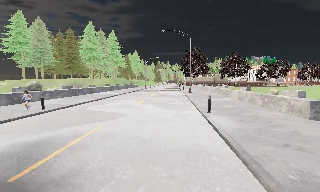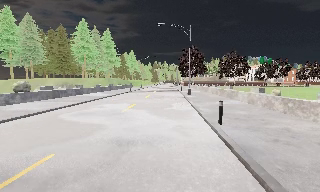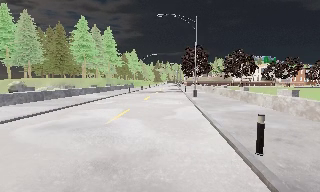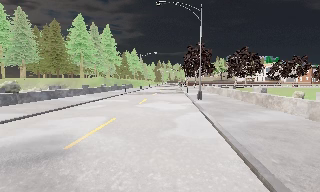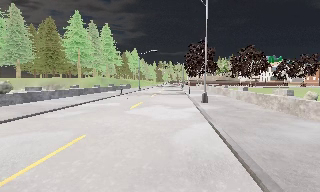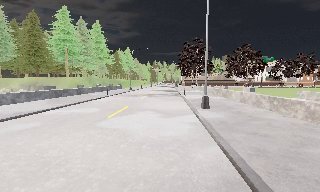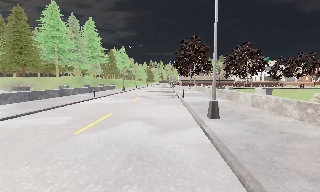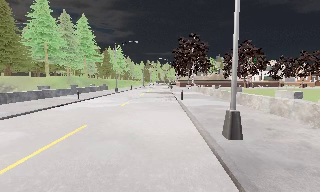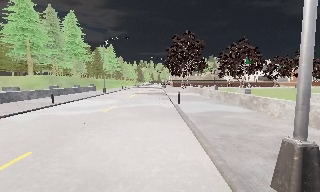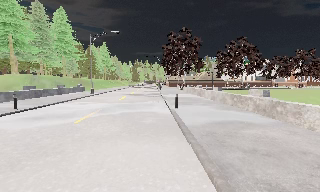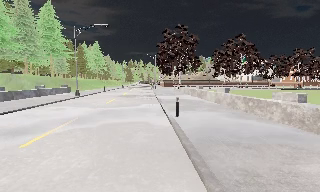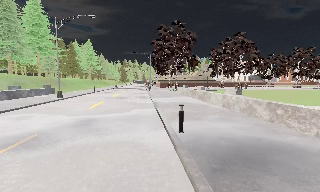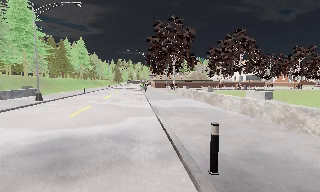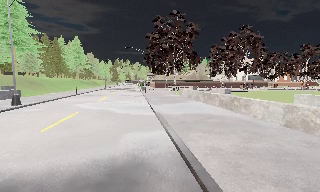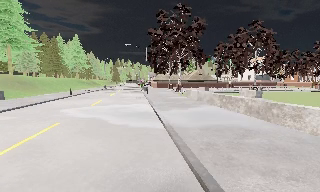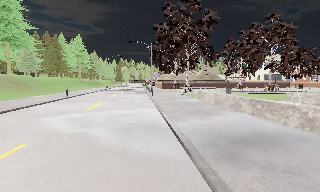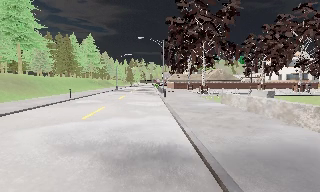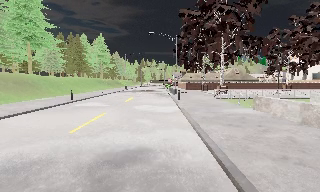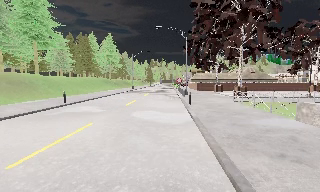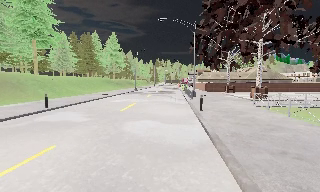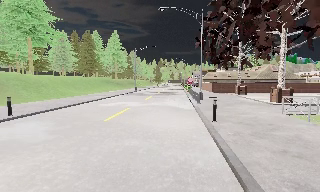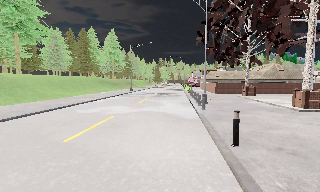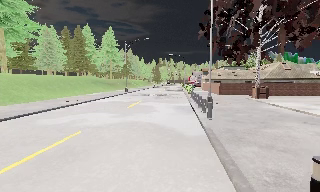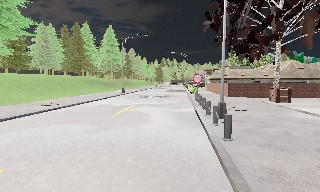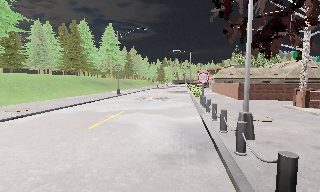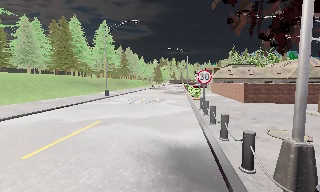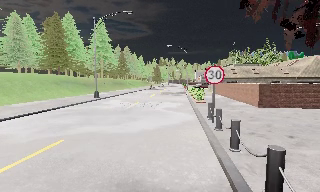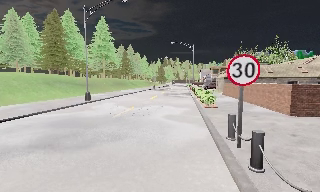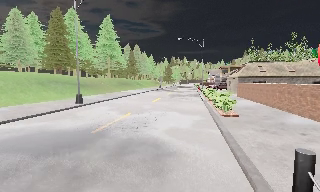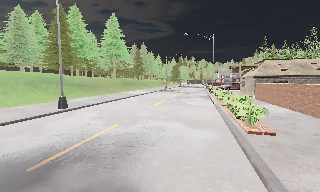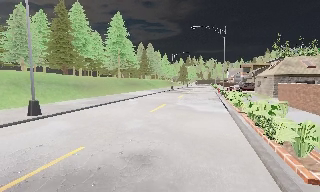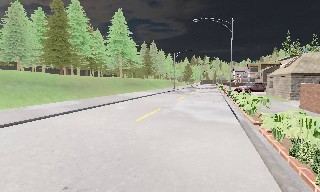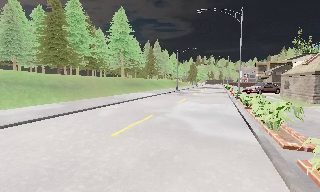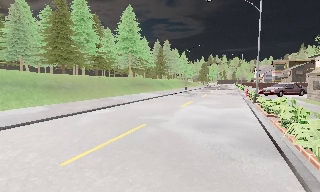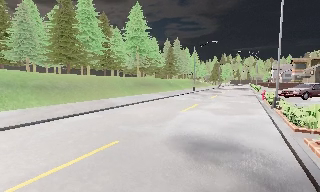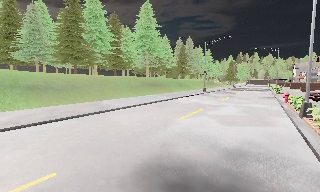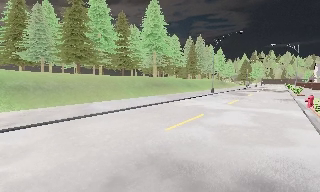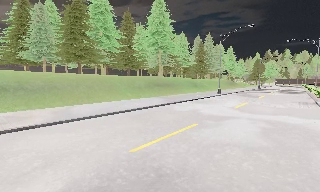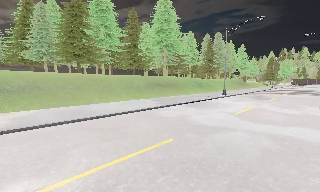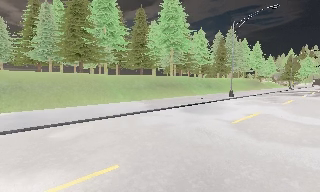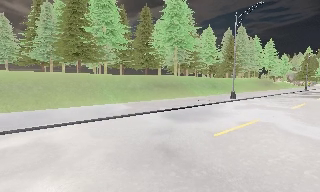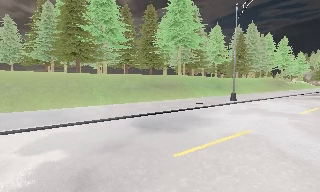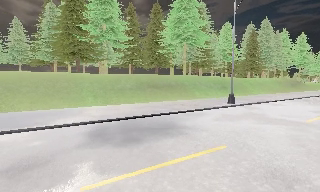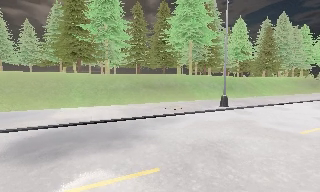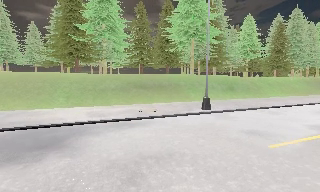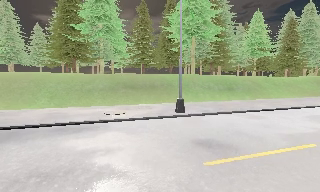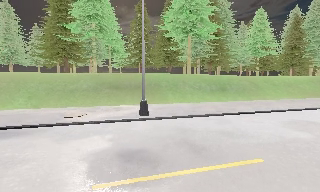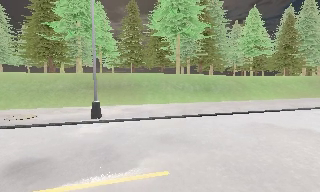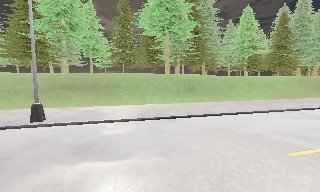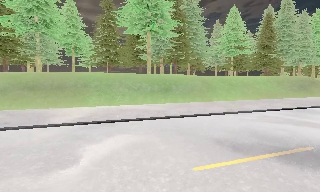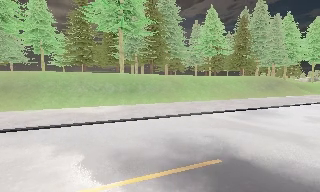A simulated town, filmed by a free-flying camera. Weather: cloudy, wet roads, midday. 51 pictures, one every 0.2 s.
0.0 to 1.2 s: The camera travels forward, about 14 m, so what stands in front looms larger.
1.2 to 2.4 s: The camera swings to its right by about 10 degrees, and the scene slides to the left. It travels forward, about 13 m, so what stands in front looms larger.
2.4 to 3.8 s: The camera swings to its left by about 15 degrees, and the scene slides to the right. It travels forward, about 16 m, so what stands in front looms larger.
3.8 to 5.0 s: The camera travels forward, about 14 m, so what stands in front looms larger.
5.0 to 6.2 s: The camera pans to its left, which is counterclockwise from overhead, by about 10 degrees. It travels forward, about 13 m, so what stands in front looms larger.
6.2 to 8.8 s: The camera pans to its left, which is counterclockwise from overhead, by about 50 degrees. It travels forward and to its right, about 25 m.
8.8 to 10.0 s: The camera travels to its right, about 13 m, so close, fixed things drift to the left.
The film runs forward here.
